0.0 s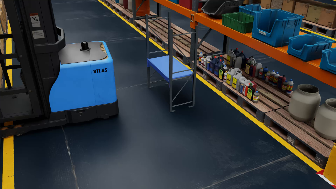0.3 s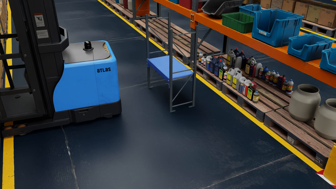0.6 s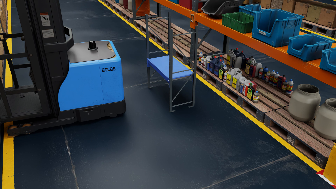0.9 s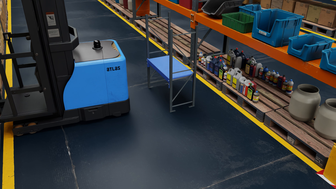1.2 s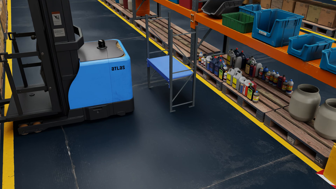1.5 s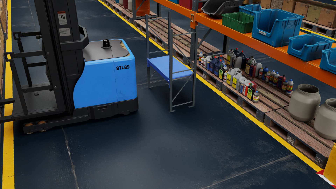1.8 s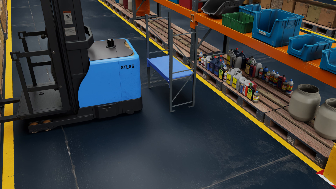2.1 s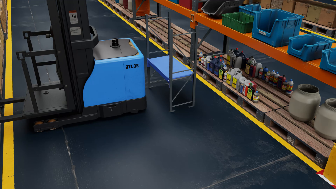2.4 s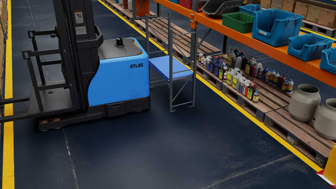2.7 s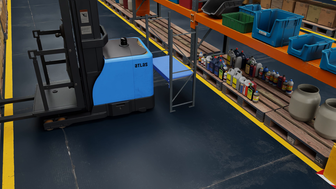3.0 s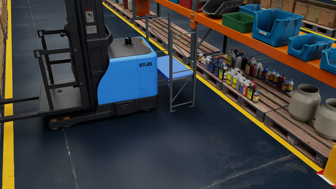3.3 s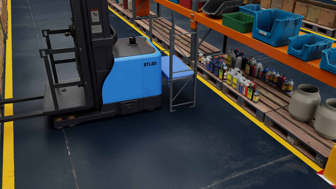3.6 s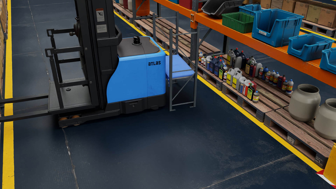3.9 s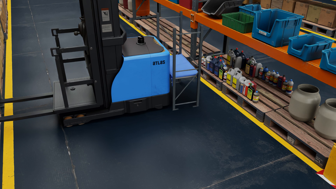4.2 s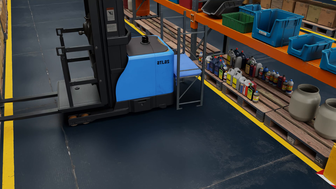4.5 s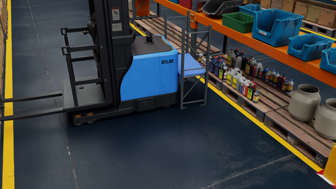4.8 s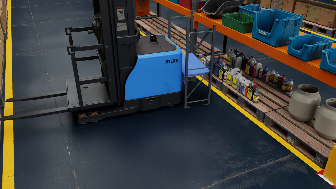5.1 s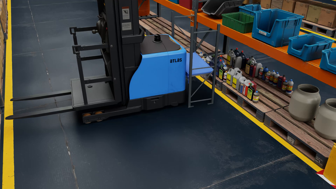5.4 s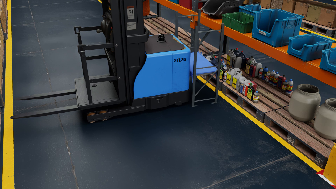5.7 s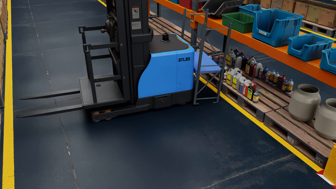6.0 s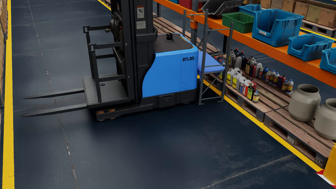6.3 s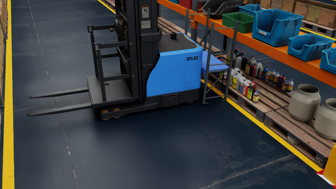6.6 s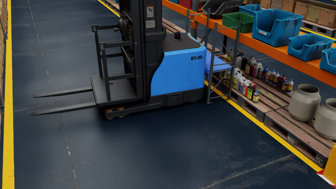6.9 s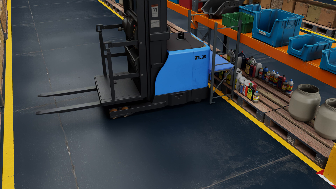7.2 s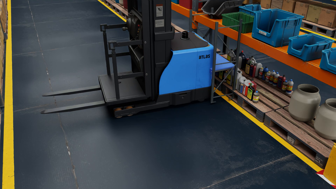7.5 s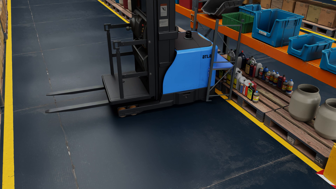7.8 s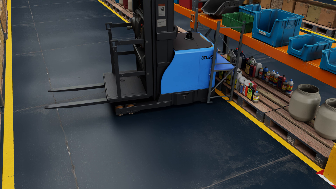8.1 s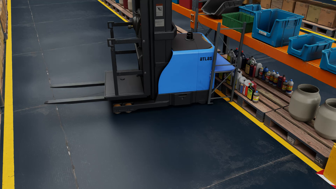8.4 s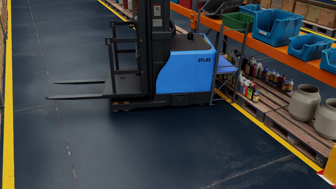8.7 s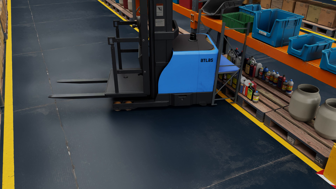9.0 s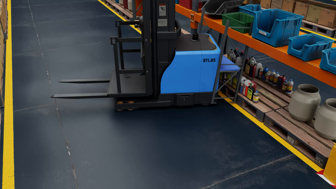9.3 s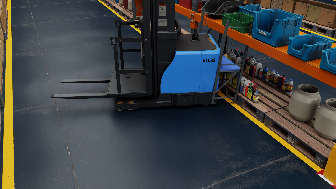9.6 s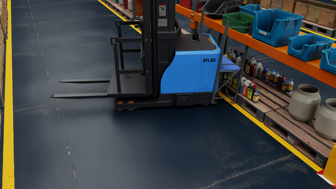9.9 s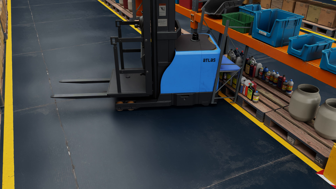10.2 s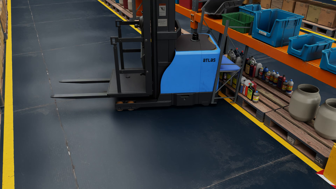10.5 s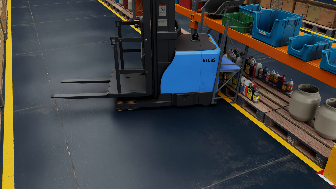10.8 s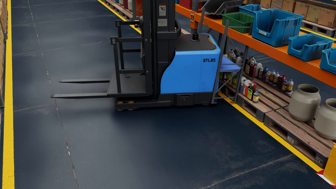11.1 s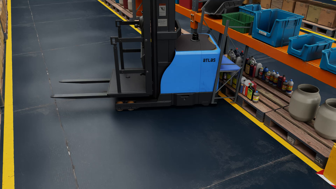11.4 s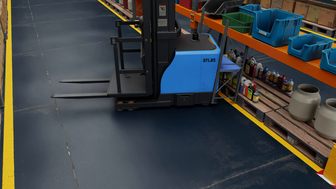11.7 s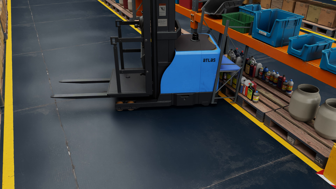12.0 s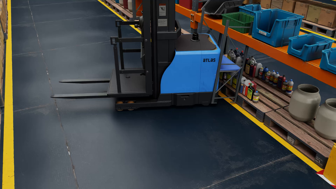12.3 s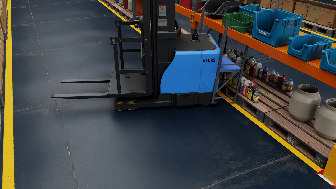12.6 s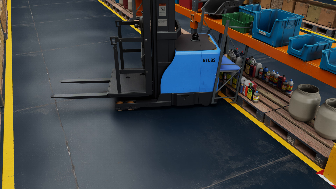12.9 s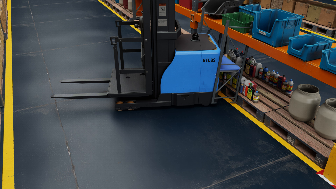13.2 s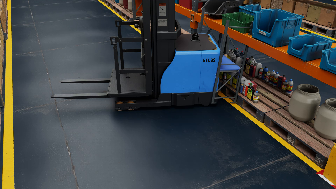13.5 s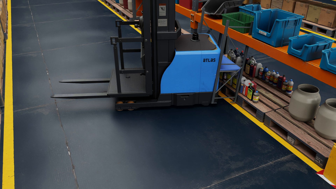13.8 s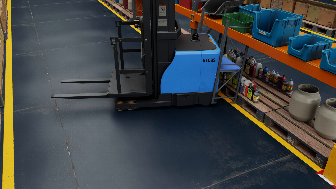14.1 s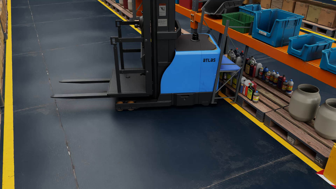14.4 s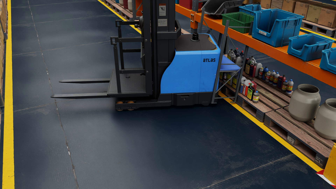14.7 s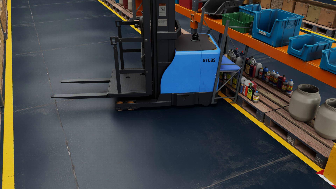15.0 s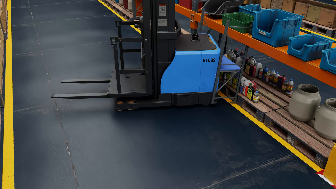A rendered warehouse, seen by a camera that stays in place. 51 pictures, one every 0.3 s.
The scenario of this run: A forklift runs into an object in its way.
